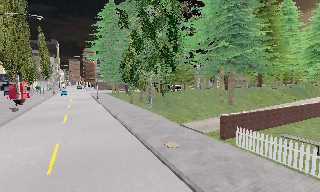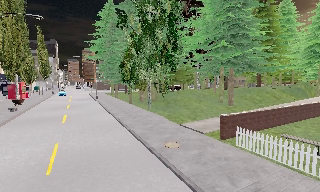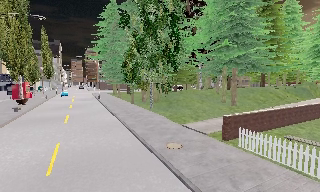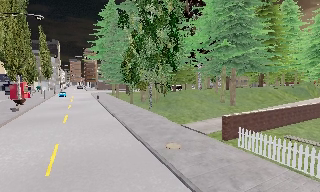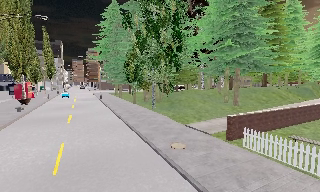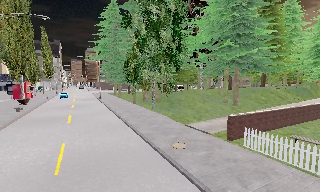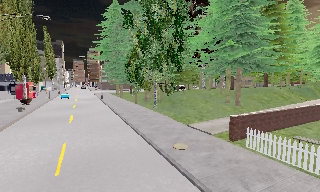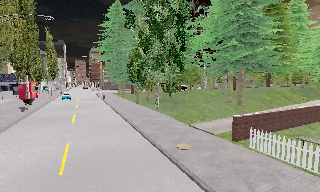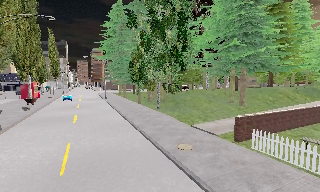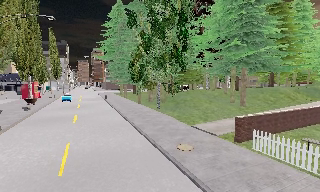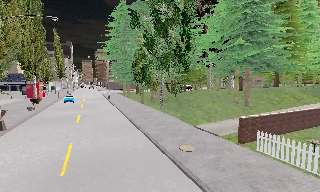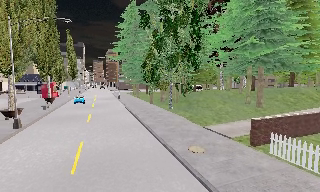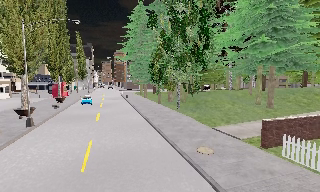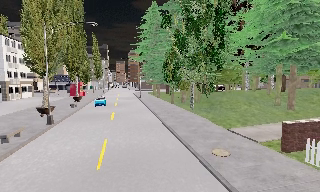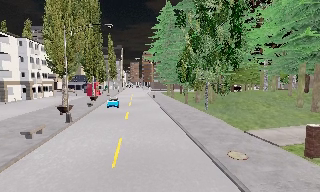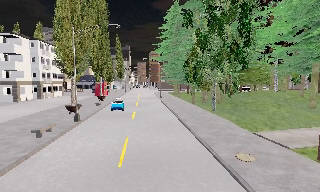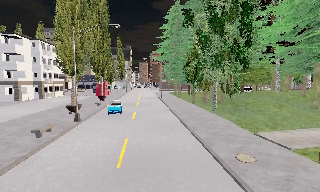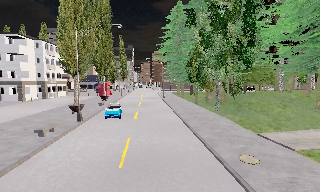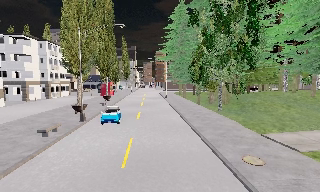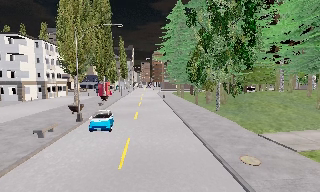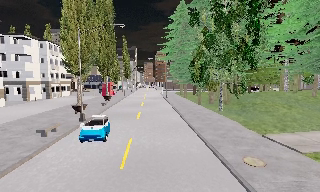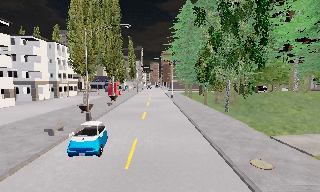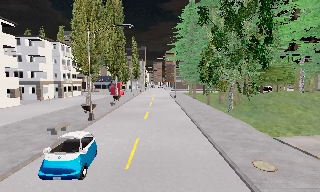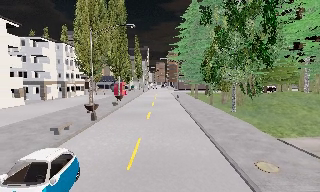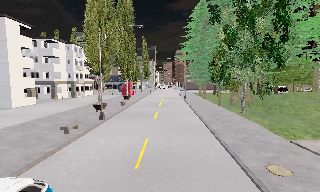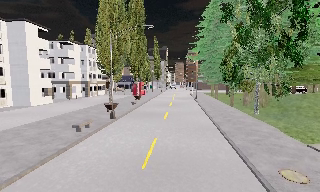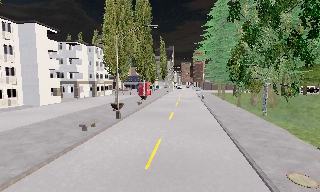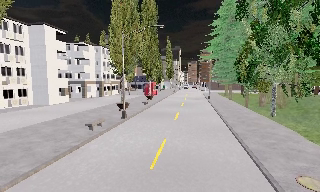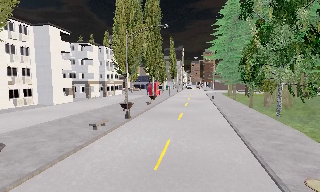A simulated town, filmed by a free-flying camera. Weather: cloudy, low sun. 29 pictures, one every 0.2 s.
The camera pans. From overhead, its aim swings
counterclockwise.
The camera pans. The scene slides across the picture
to the right.
0.0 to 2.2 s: The camera shifts only a little, or ends up much as it began.
2.2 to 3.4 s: The scene slides to the right, as the camera pans about 15 degrees to its left.
3.4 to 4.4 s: The camera shifts only a little, or ends up much as it began.
4.4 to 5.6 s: The scene slides to the right, as the camera pans about 15 degrees to its left.
The film runs forward here.
